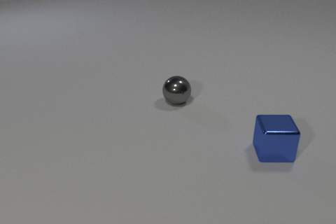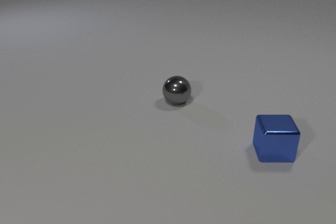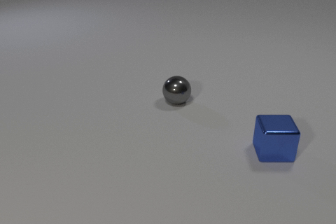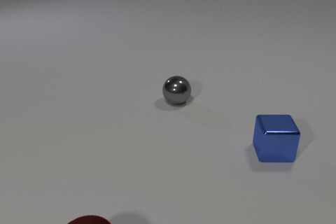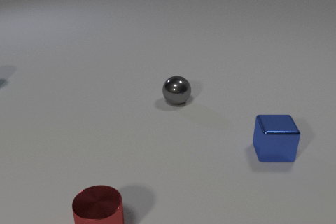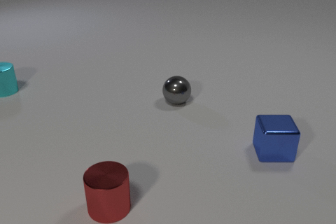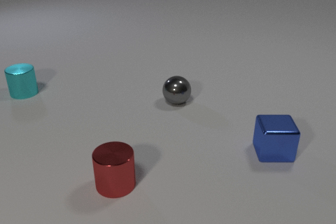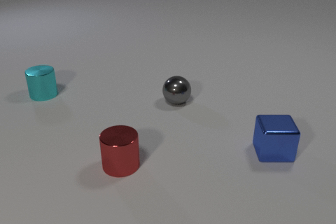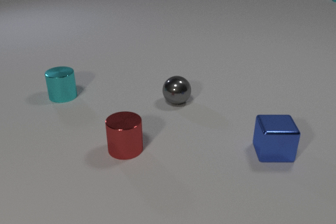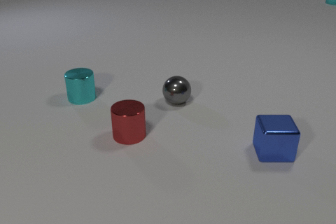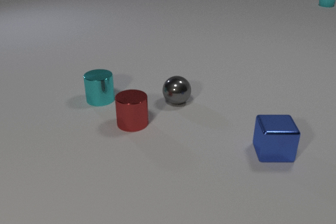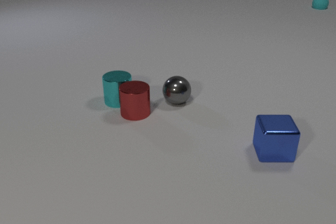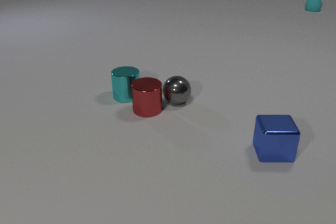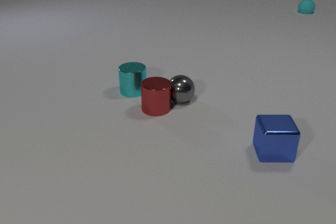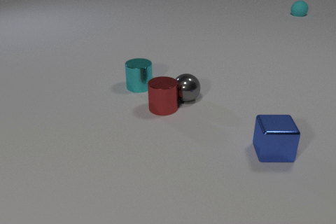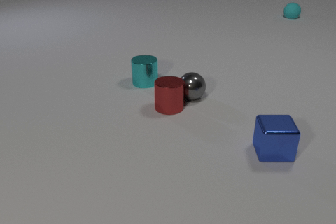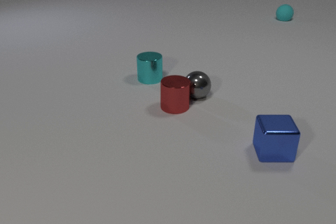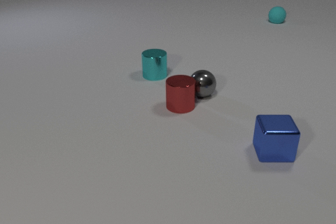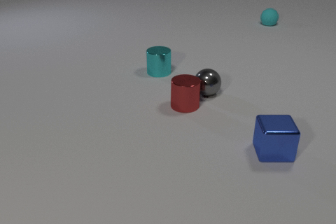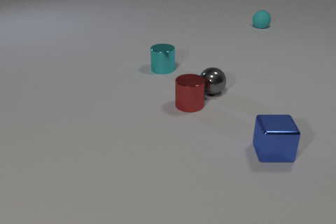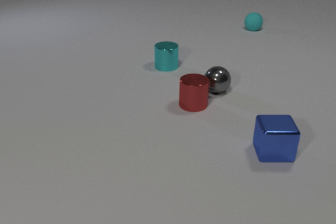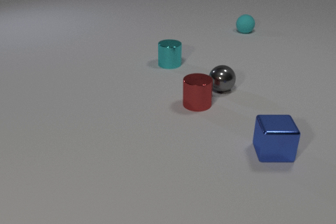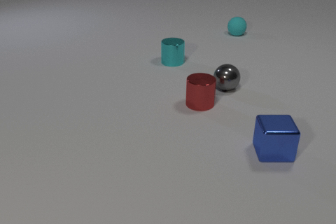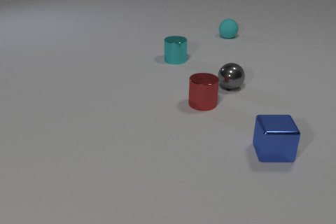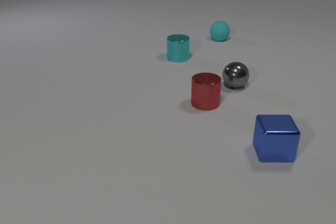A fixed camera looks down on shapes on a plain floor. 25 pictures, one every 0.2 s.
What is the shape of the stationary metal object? cube.
What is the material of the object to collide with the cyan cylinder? metal.
What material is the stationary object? metal.
0.0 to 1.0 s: The red metal cylinder comes in at the bottom edge, slides away from the camera. The cyan metal cylinder comes in at the left edge, slides to the right and toward the camera.
1.0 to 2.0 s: The red metal cylinder slides away from the camera. The cyan metal cylinder slides to the right and toward the camera. The cyan rubber sphere comes in at the right edge, rolls toward the camera and to the left.
2.0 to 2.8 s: The red metal cylinder slides to the right and away from the camera. The cyan metal cylinder slides to the right and away from the camera. The gray metal sphere rolls to the right and away from the camera. The cyan rubber sphere rolls toward the camera and to the left. The red metal cylinder and the cyan metal cylinder collide. The red metal cylinder and the gray metal sphere collide.
2.8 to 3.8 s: The red metal cylinder slides to the right. The cyan metal cylinder slides away from the camera and to the right. The gray metal sphere rolls to the right and away from the camera. The cyan rubber sphere rolls toward the camera and to the left.
3.8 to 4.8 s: The red metal cylinder slides to the right. The cyan metal cylinder slides away from the camera and to the right. The gray metal sphere rolls to the right and away from the camera. The cyan rubber sphere rolls toward the camera and to the left.
